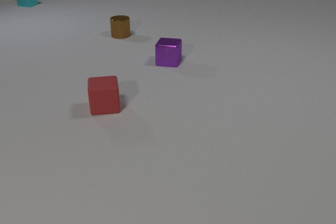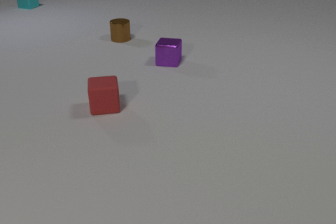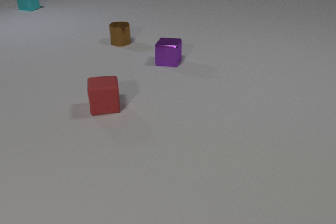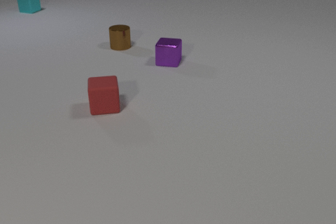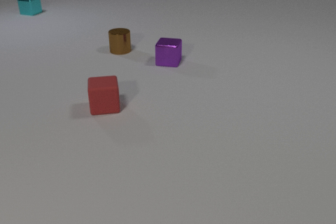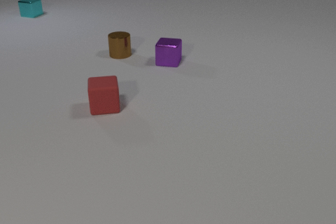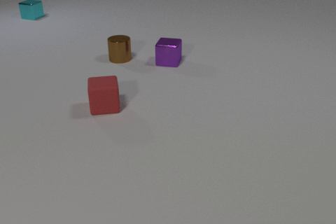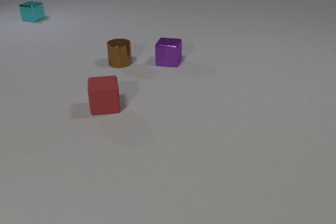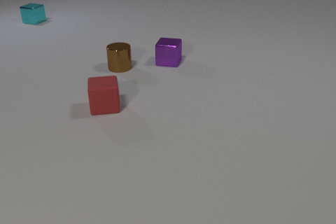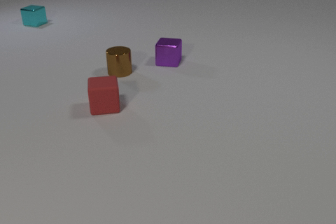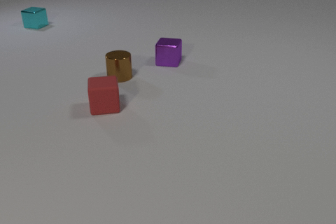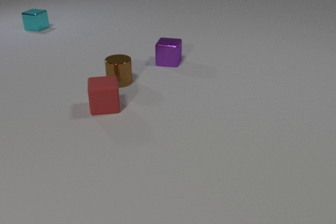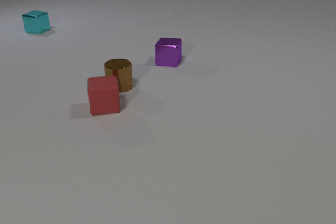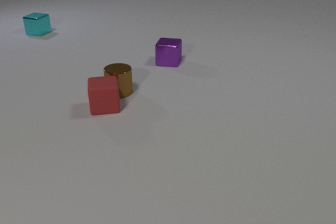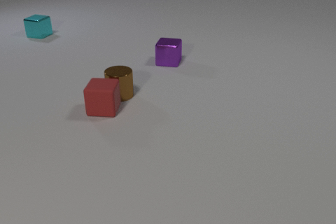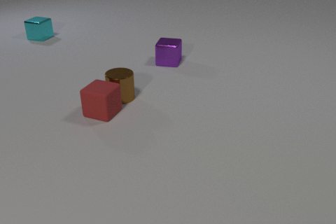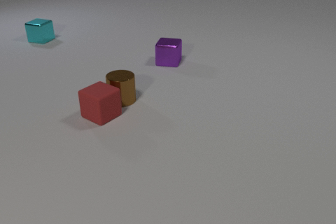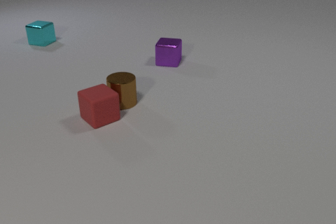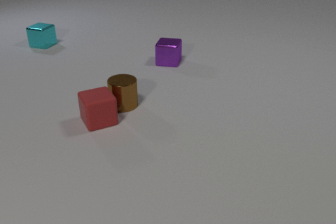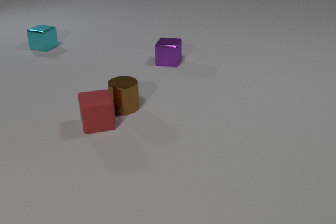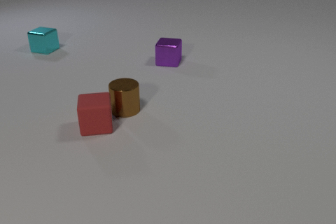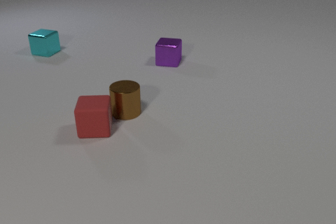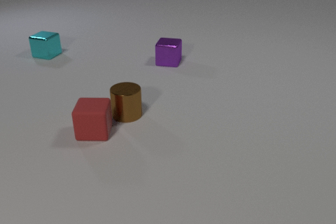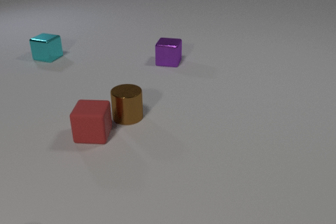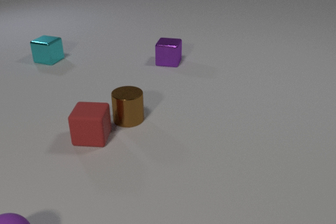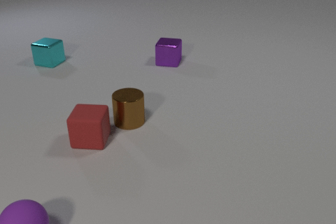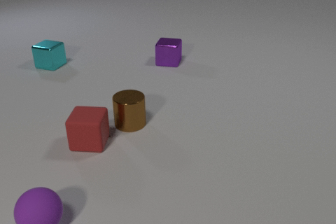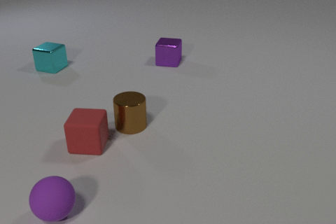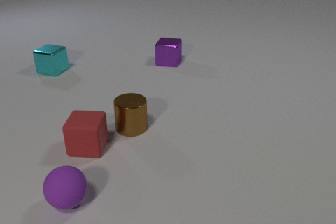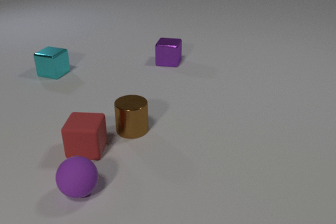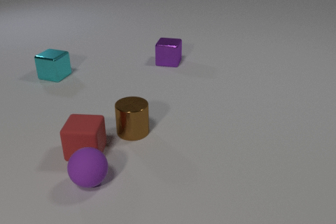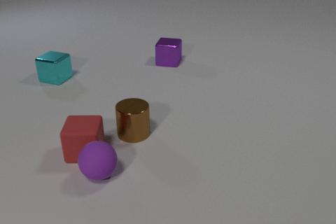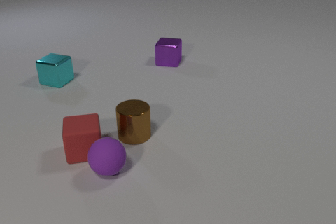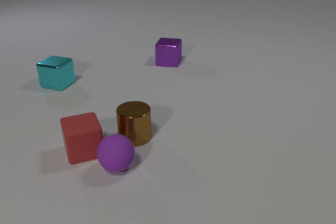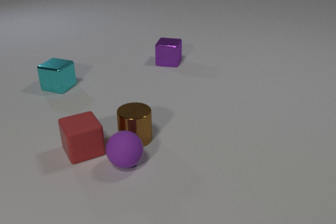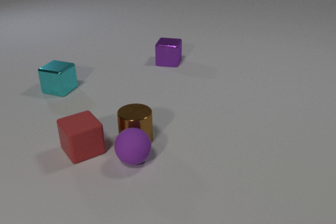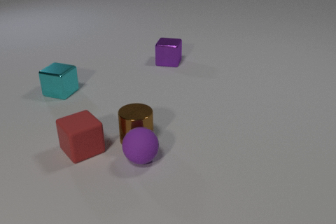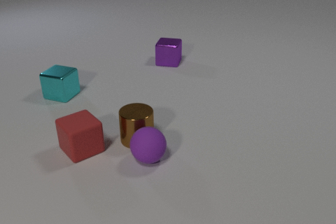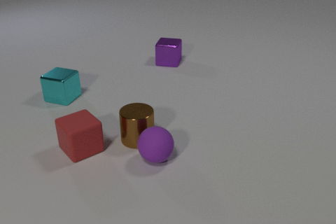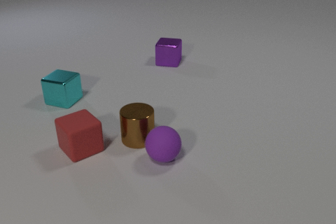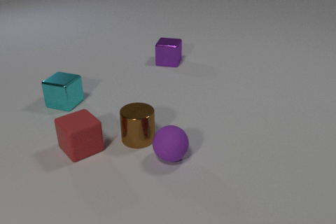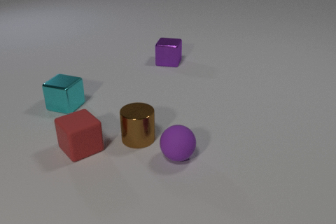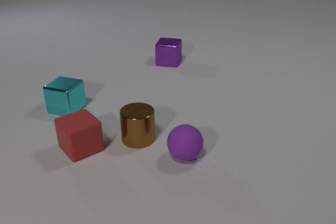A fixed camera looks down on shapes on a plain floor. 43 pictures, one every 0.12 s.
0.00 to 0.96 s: The brown metal cylinder slides toward the camera. The cyan metal cube slides toward the camera.
0.96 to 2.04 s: The brown metal cylinder slides toward the camera. The red rubber cube slides toward the camera, spins clockwise seen from above by about 60 degrees, its near face sliding to the left. The cyan metal cube slides toward the camera. The brown metal cylinder and the red rubber cube collide.
2.04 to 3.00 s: The brown metal cylinder slides toward the camera. The red rubber cube slides toward the camera, spins so that its near face slides to the left, clockwise seen from above. The purple rubber sphere comes in at the bottom edge, rolls to the right and away from the camera. The cyan metal cube slides toward the camera.
3.00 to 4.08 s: The brown metal cylinder slides toward the camera. The red rubber cube slides toward the camera and to the left, spins counterclockwise seen from above by about 30 degrees, its near face sliding to the right. The purple rubber sphere rolls to the right and away from the camera. The cyan metal cube slides toward the camera. The red rubber cube and the purple rubber sphere collide.
4.08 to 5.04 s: The purple rubber sphere rolls to the right. The cyan metal cube slides toward the camera. The brown metal cylinder and the purple rubber sphere collide.
Are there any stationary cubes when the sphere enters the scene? yes.
How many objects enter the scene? 1.
What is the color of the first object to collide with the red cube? brown.
